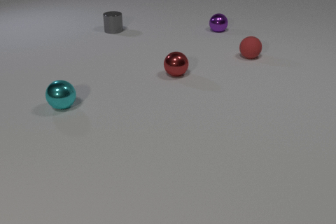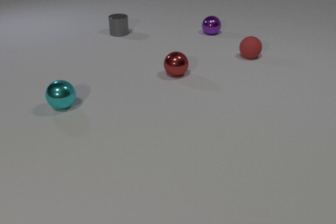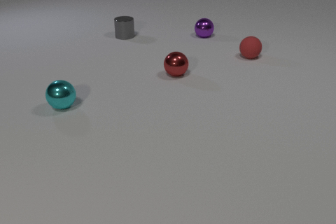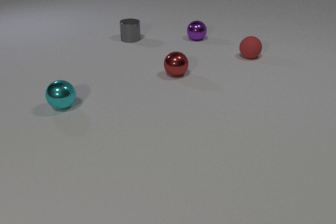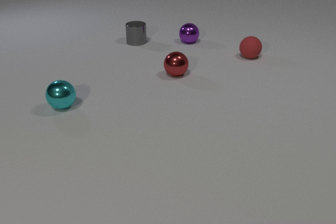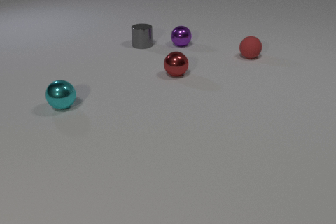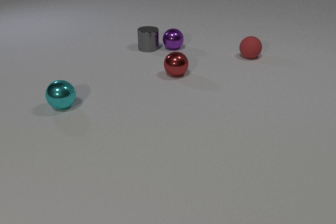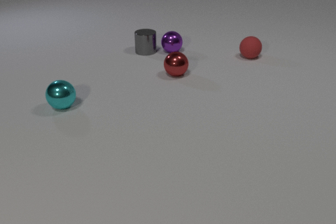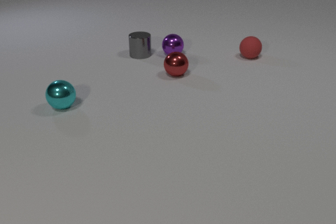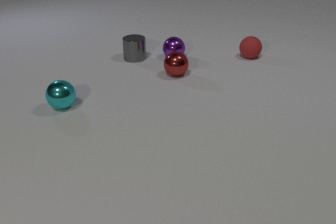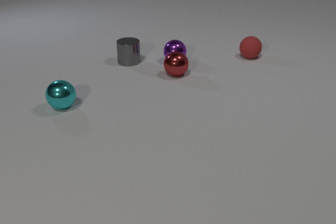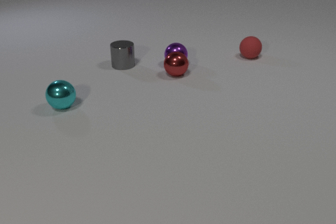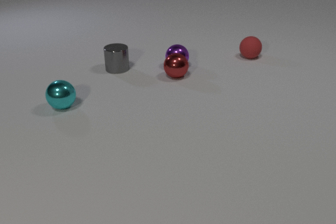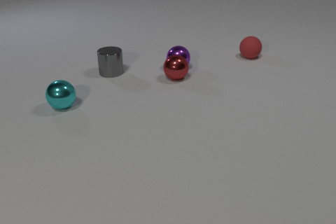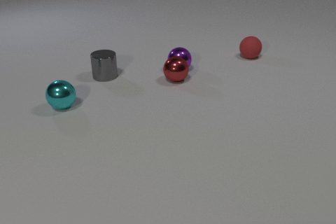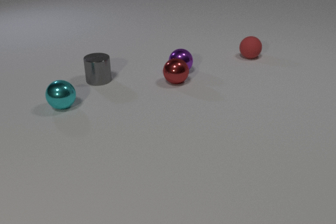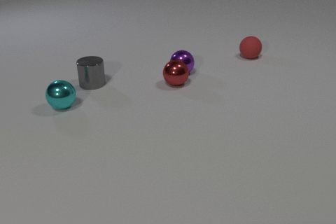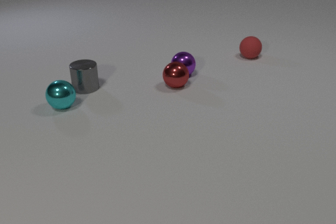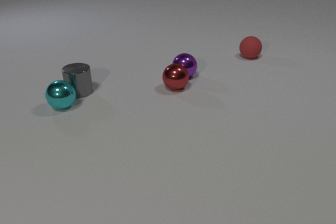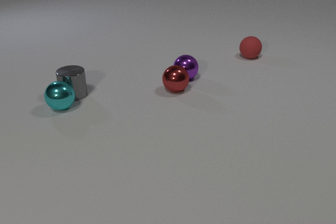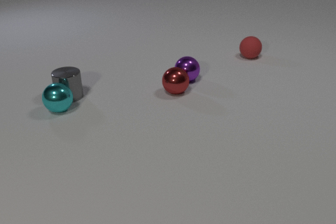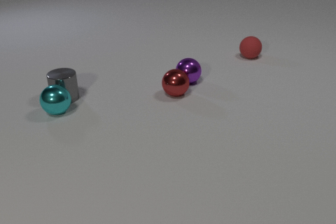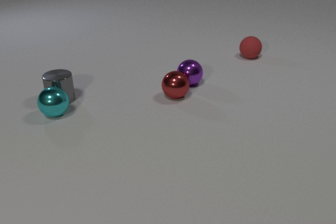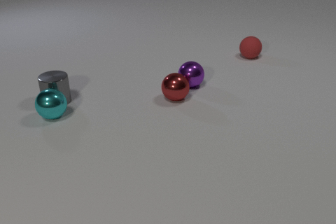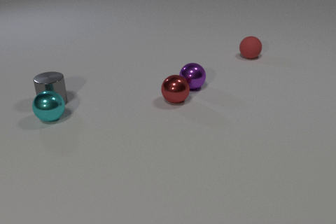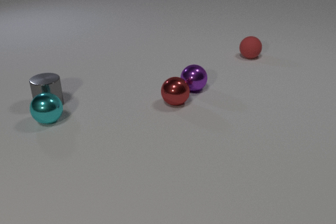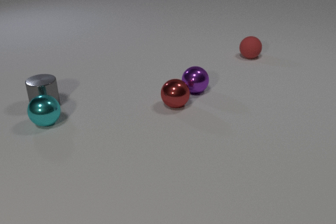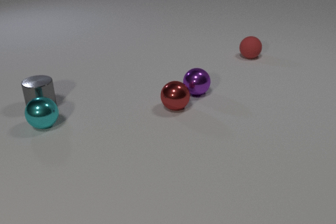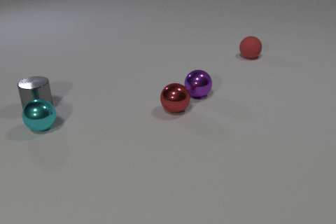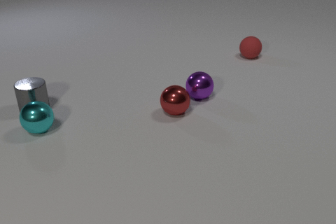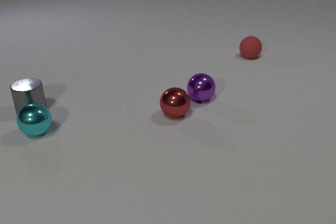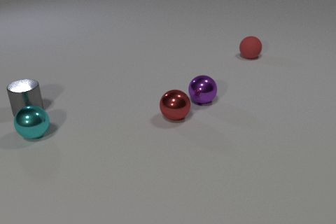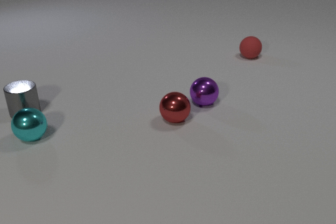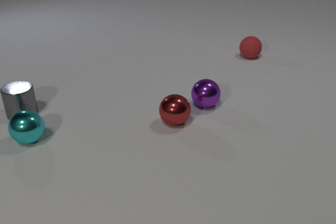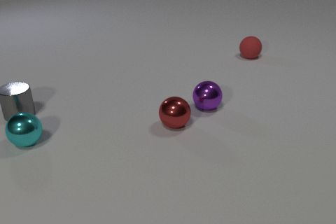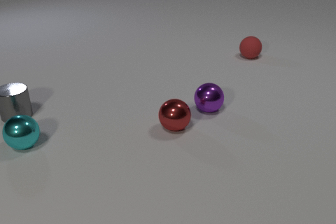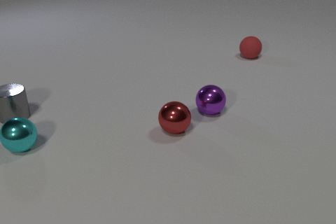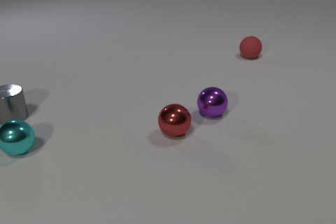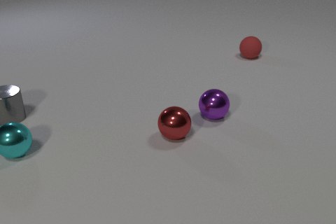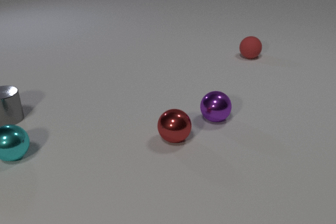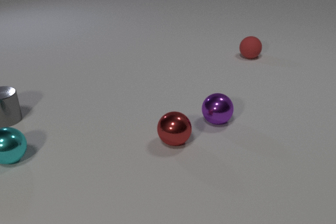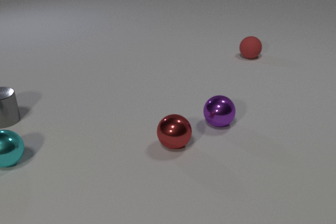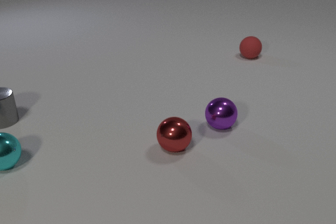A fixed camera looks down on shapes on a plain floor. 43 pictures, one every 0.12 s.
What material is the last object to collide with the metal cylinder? metal.
What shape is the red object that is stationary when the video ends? sphere.
What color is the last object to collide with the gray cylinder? cyan.
0.00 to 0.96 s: The purple metal sphere rolls toward the camera and to the left. The gray metal cylinder slides toward the camera. The purple metal sphere and the gray metal cylinder collide.
0.96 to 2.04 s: The purple metal sphere rolls toward the camera. The gray metal cylinder slides toward the camera and to the left. The red metal sphere rolls toward the camera. The purple metal sphere and the red metal sphere collide.
2.04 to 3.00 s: The purple metal sphere rolls toward the camera. The gray metal cylinder slides to the left and toward the camera. The red metal sphere rolls toward the camera. The cyan metal sphere rolls toward the camera and to the left. The gray metal cylinder and the cyan metal sphere collide.
3.00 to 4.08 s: The purple metal sphere rolls toward the camera. The gray metal cylinder slides to the left and toward the camera. The red metal sphere rolls toward the camera. The cyan metal sphere rolls toward the camera and to the left.
4.08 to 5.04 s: The purple metal sphere rolls toward the camera and to the right. The gray metal cylinder slides to the left. The red metal sphere rolls toward the camera. The cyan metal sphere rolls toward the camera and to the left.
